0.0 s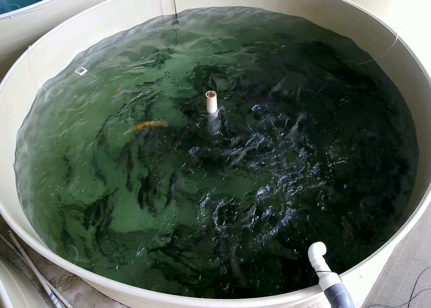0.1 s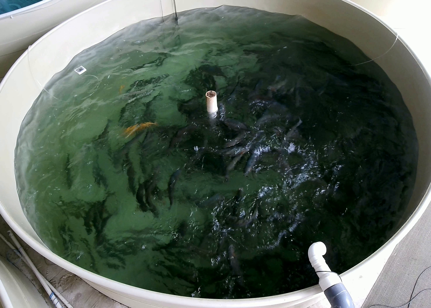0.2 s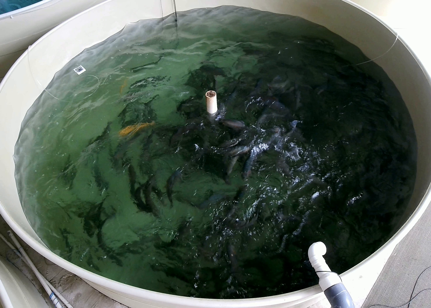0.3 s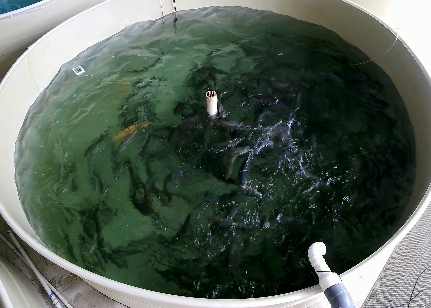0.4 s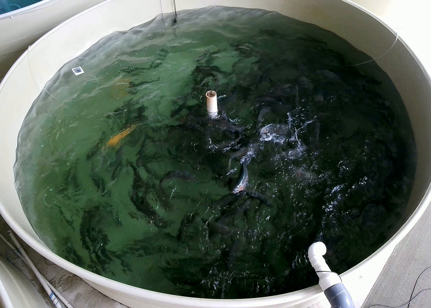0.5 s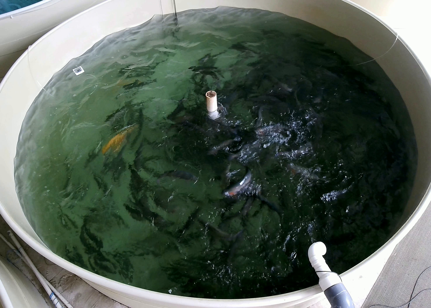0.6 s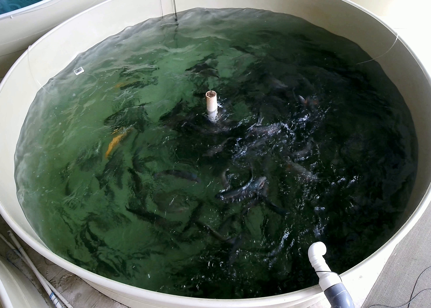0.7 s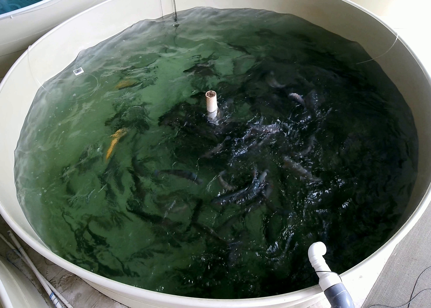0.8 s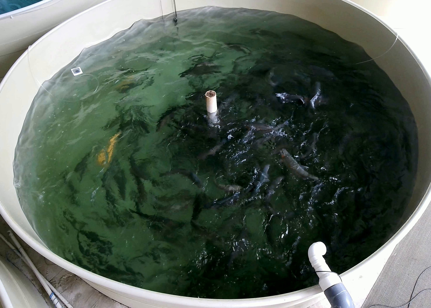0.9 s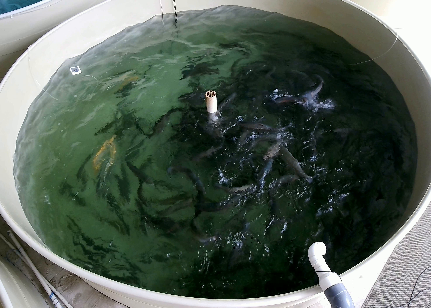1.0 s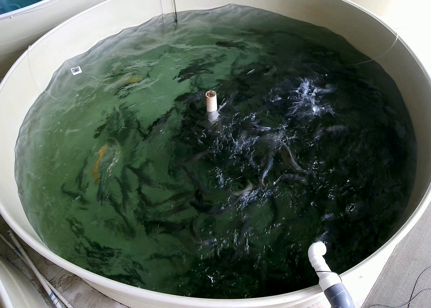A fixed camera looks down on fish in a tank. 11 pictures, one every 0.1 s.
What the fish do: Weak feeding.
